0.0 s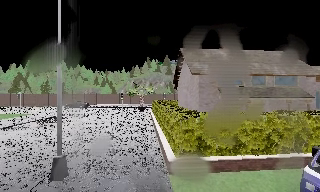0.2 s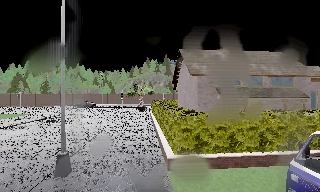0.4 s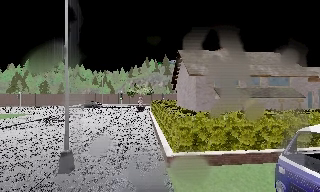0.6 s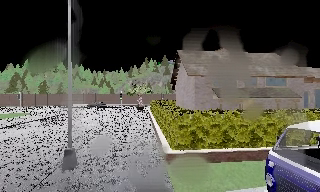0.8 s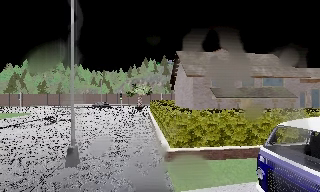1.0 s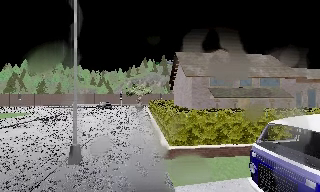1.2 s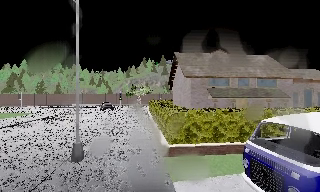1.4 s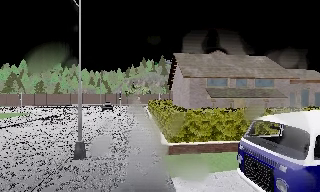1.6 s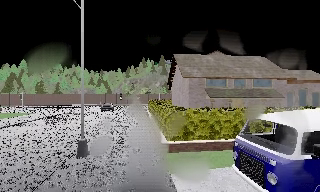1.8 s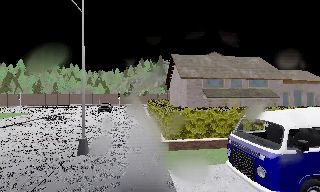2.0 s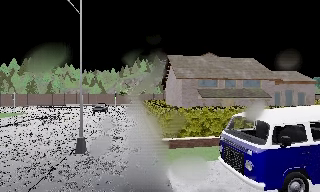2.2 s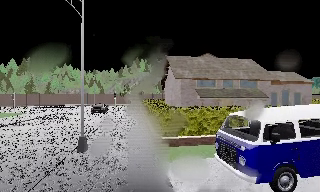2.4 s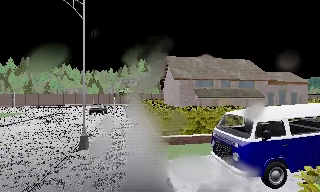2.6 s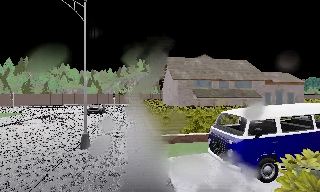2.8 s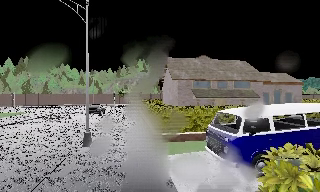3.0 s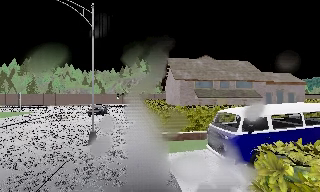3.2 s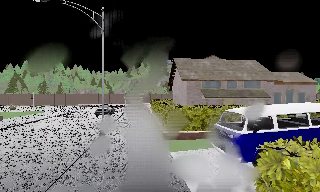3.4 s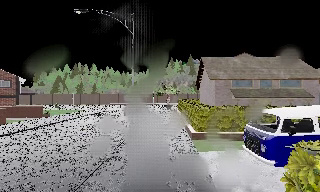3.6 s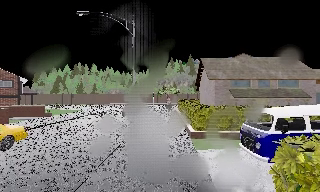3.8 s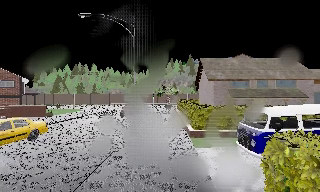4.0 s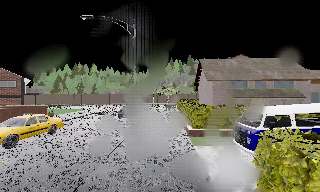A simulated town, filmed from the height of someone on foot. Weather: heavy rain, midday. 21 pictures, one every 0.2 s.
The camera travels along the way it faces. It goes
backward.
0.0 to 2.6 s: The camera travels backward, about 3 m, so what stands in front gets smaller.
2.6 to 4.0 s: The scene slides to the right, as the camera pans about 15 degrees to its left. It travels backward, about 2 m, so what stands in front gets smaller.
The film runs backward here.
